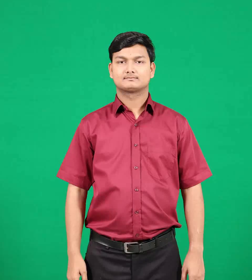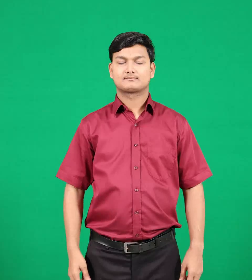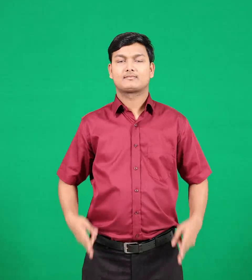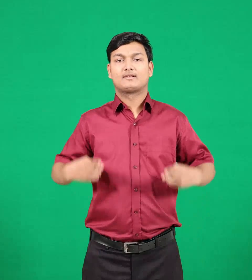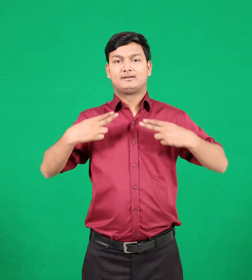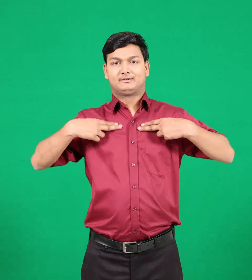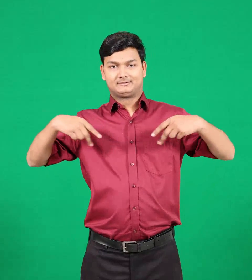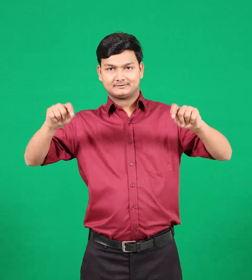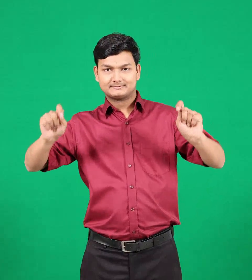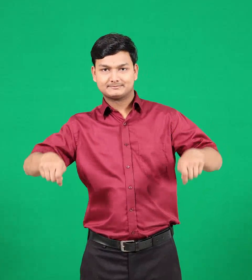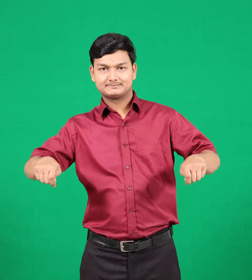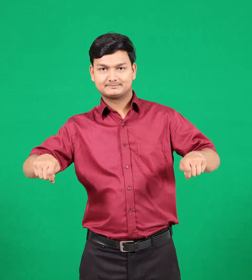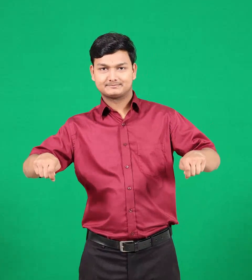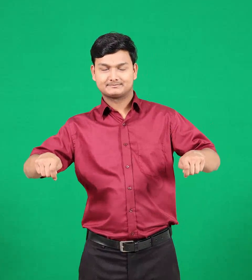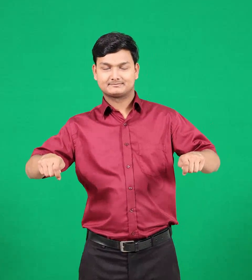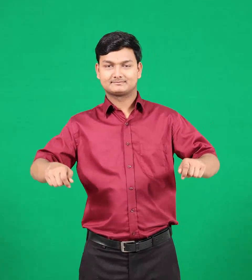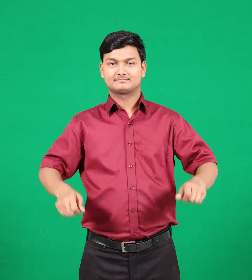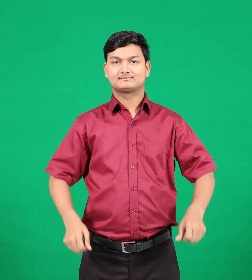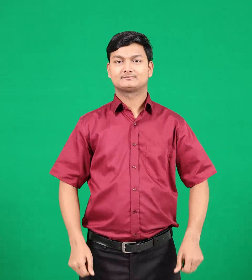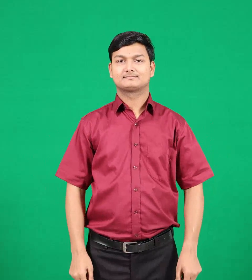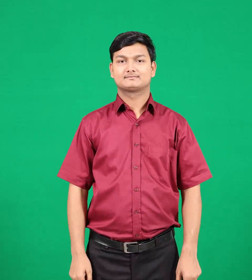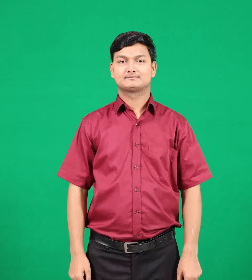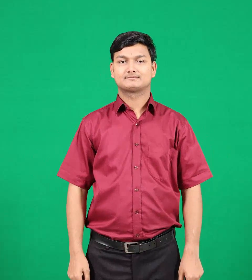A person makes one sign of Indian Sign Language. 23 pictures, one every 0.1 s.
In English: judge
